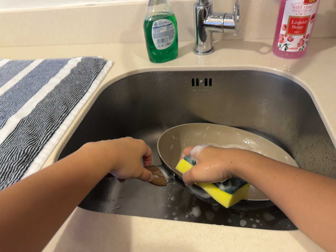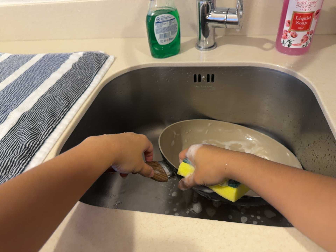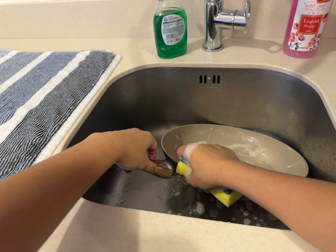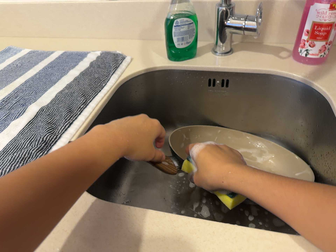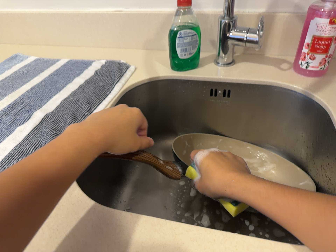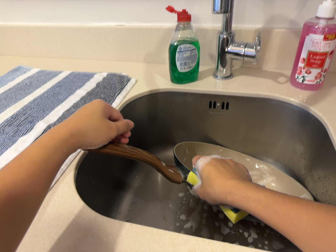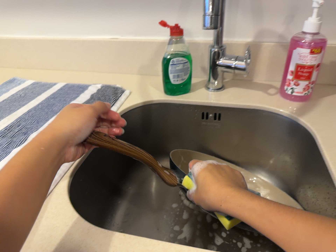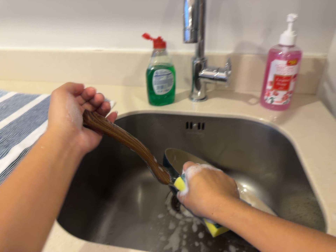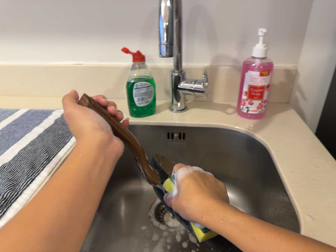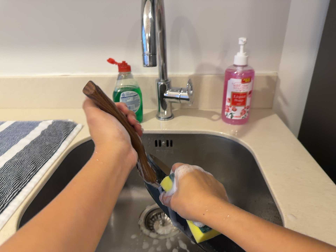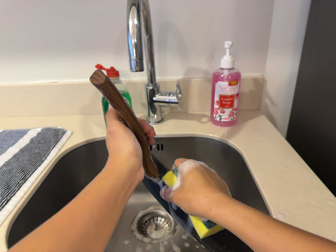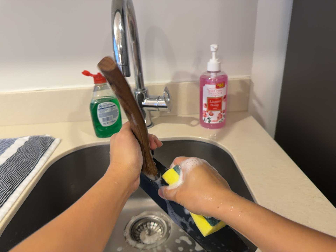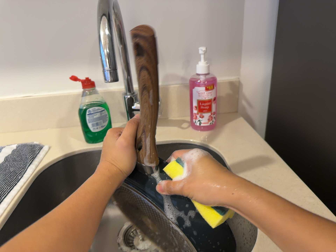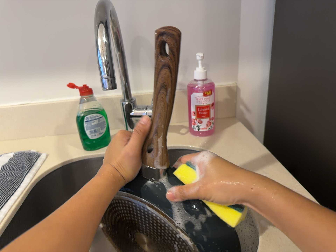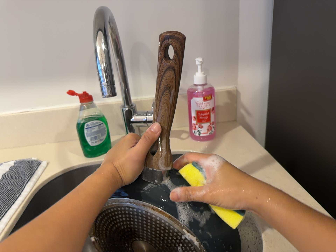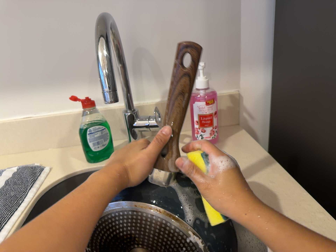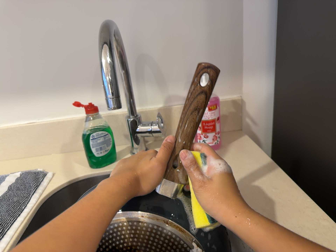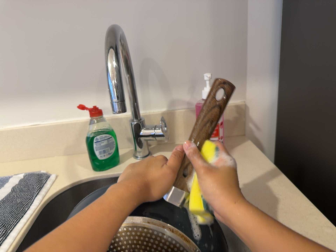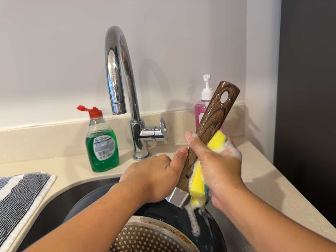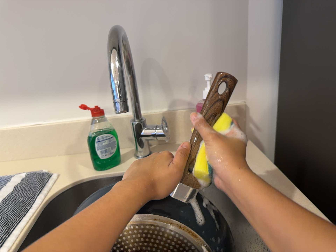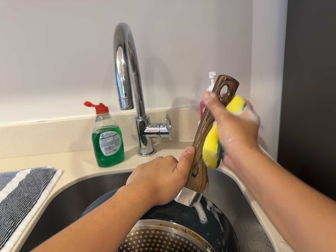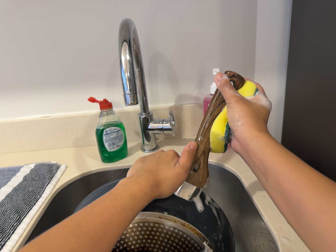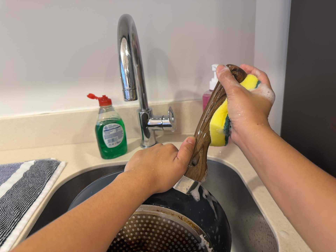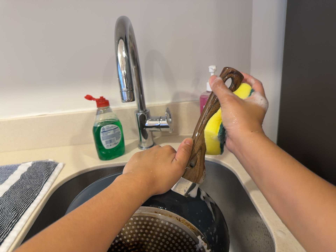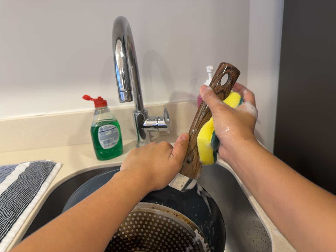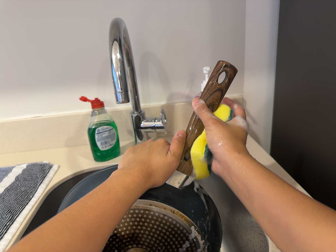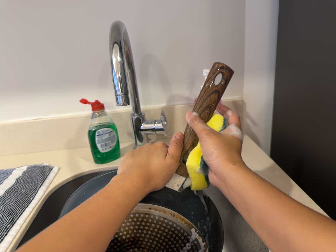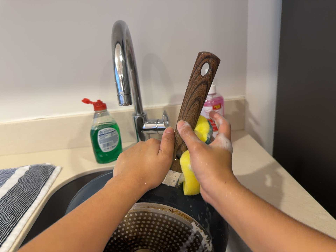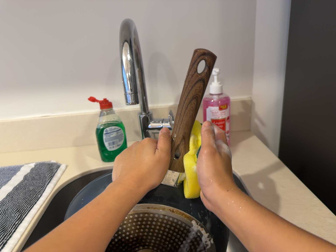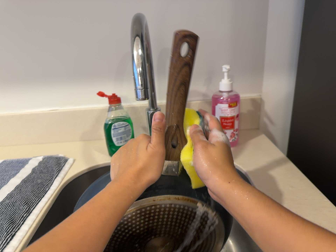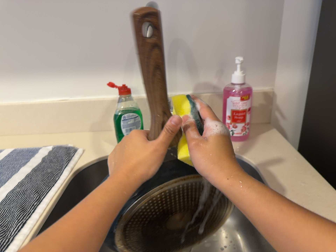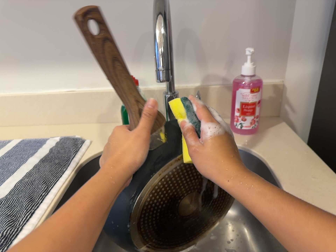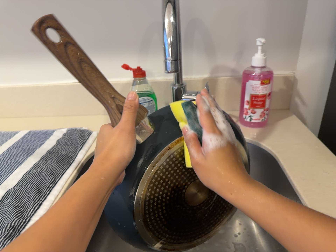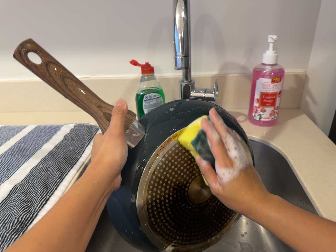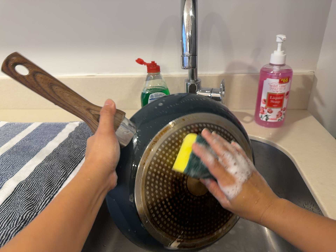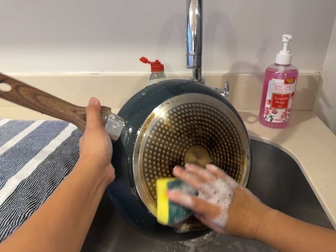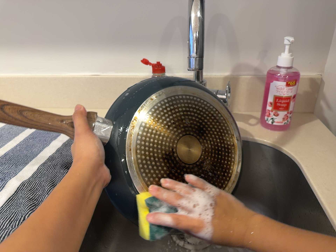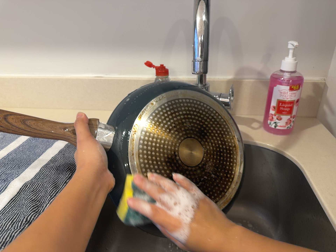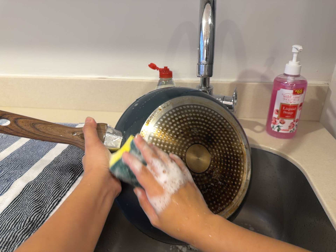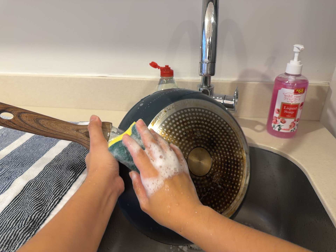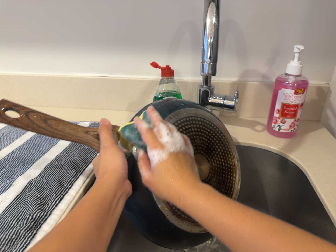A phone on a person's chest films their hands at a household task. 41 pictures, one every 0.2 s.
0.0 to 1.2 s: The camera shifts only a little, or ends up much as it began.
1.2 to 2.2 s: The scene slides to the left, as the camera pans about 15 degrees to its right. Its aim tips toward the top of its view by about 10 degrees, and the scene shifts downward. It rolls about its line of sight by about 10 degrees, and the scene rotates counterclockwise.
2.2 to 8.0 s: The camera travels to its left, about 7 cm, so close, fixed things drift to the right.
The film runs backward here.
